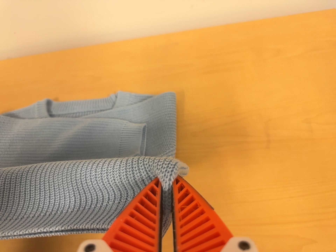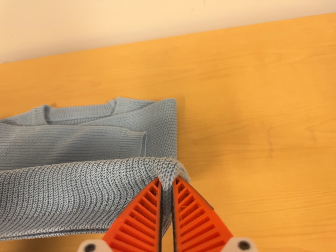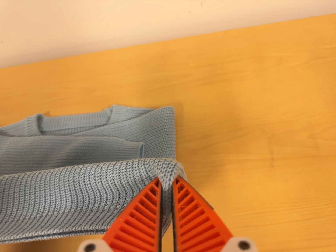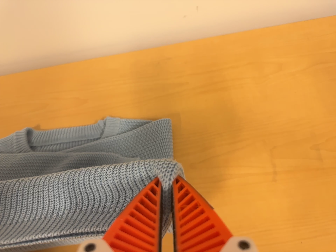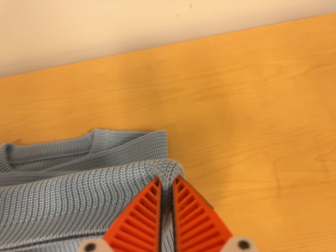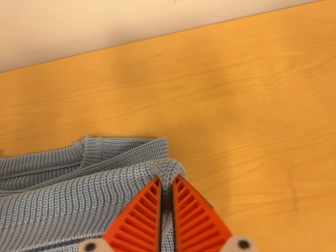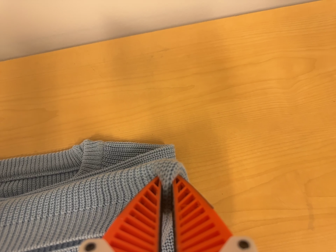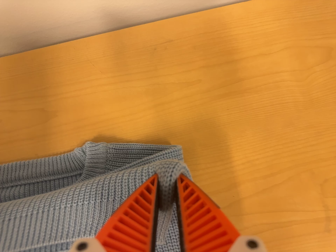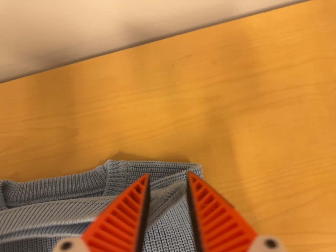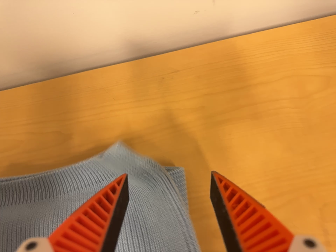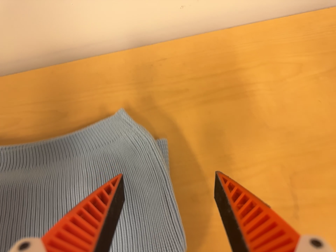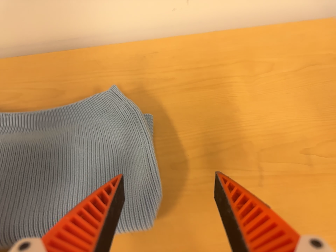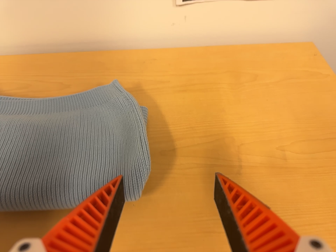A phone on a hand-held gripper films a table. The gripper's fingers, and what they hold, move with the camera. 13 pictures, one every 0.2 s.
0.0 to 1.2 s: The camera travels forward and toward the top of its view, about 22 cm, so what stands in front looms larger. Its aim tips toward the bottom of its view by about 10 degrees.
1.2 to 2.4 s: The camera travels toward the bottom of its view and backward, about 22 cm. Its aim tips toward the top of its view by about 15 degrees. It rolls about its line of sight by about 10 degrees, and the scene rotates clockwise.
The film runs forward here.
